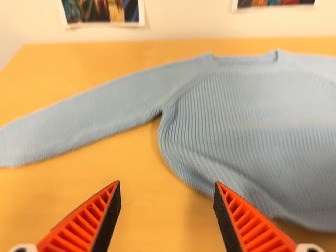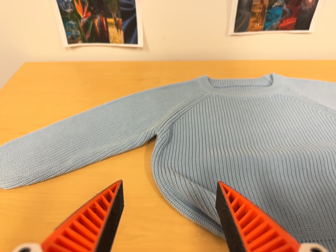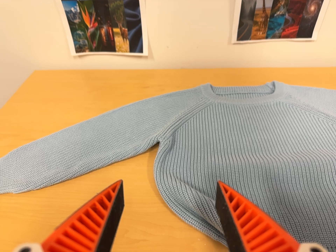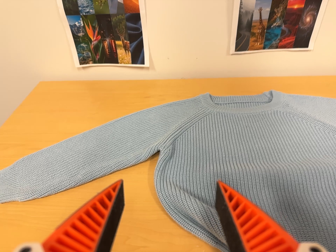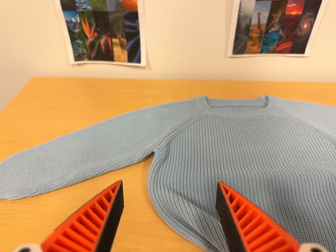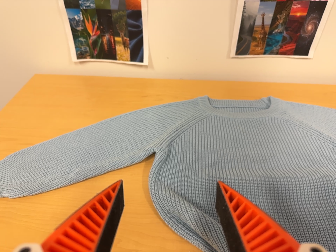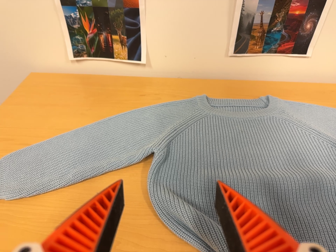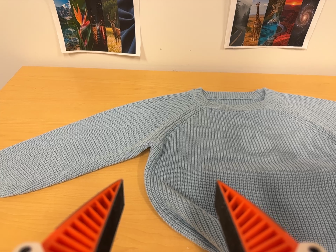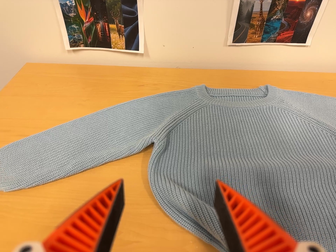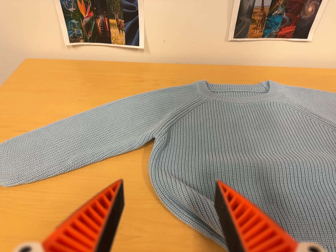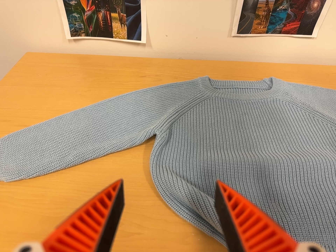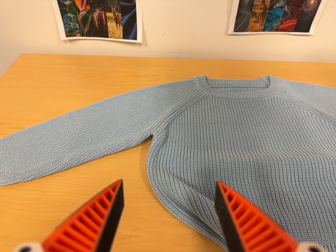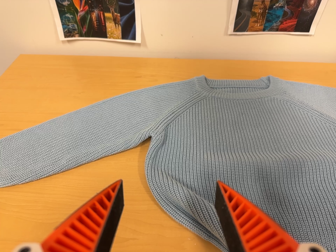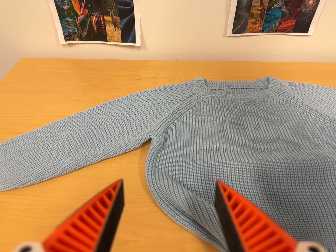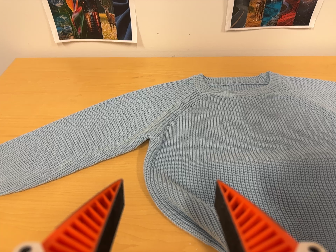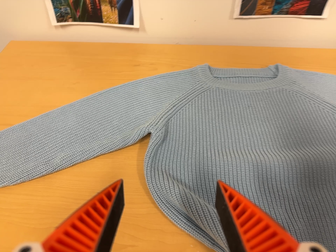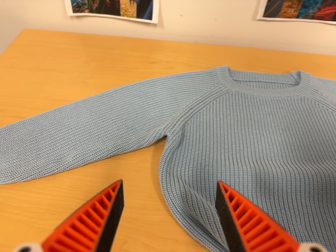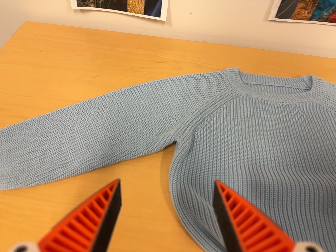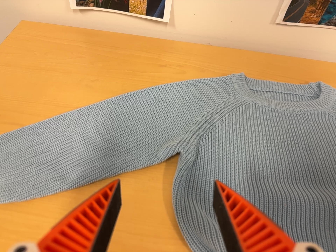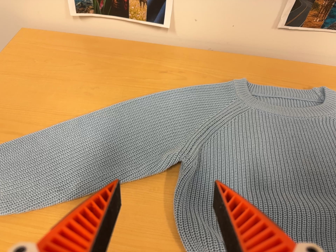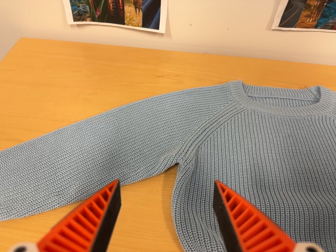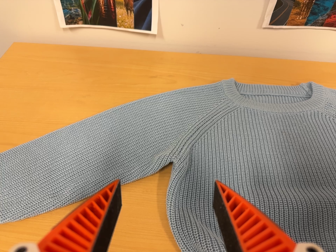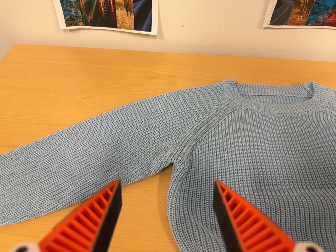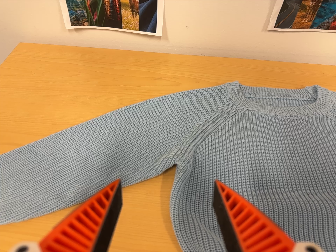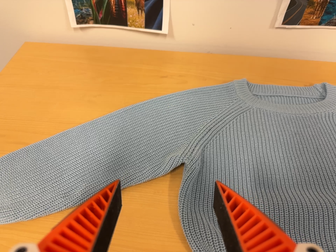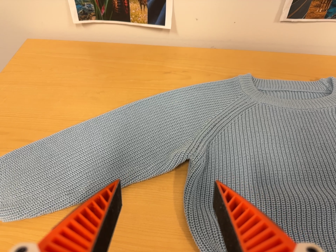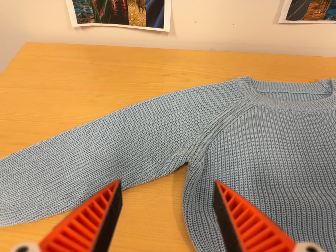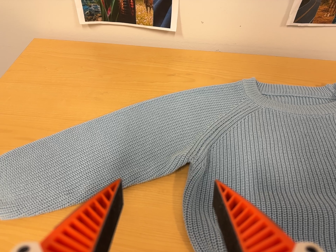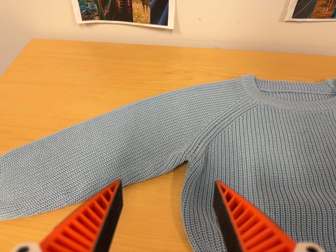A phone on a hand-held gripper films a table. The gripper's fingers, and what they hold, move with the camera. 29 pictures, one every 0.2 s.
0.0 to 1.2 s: The camera travels toward the top of its view, about 6 cm, so close, fixed things drift downward.
1.2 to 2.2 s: The camera shifts only a little, or ends up much as it began.
2.2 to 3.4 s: The camera travels forward, toward the top of its view and to its left, about 10 cm, so what stands in front looms larger.
3.4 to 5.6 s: The camera shifts only a little, or ends up much as it began.
The film runs forward here.
